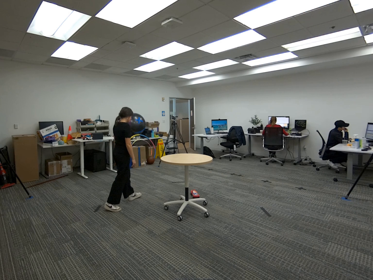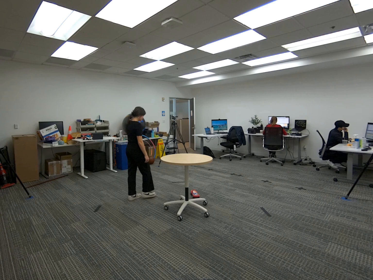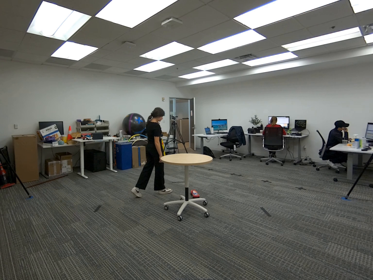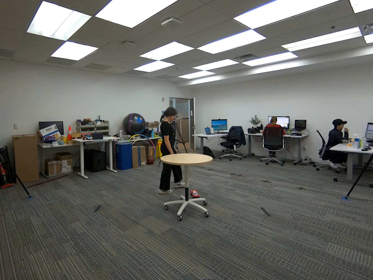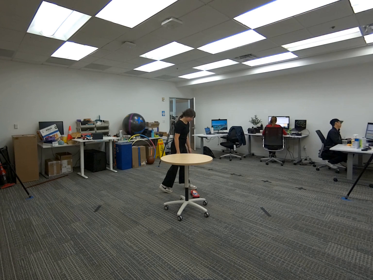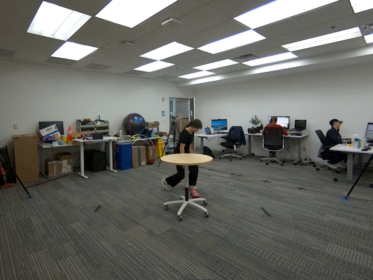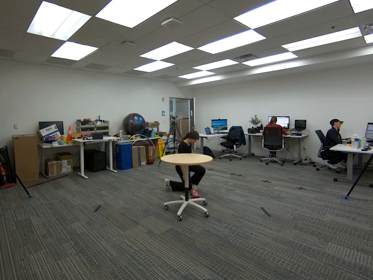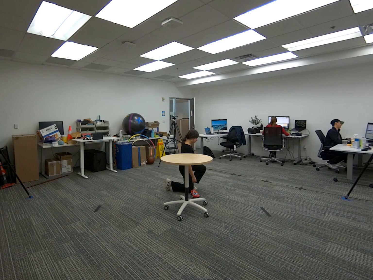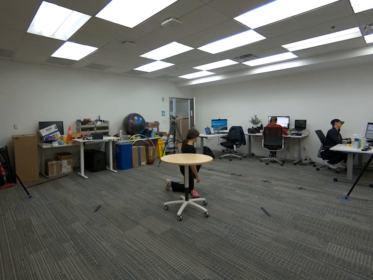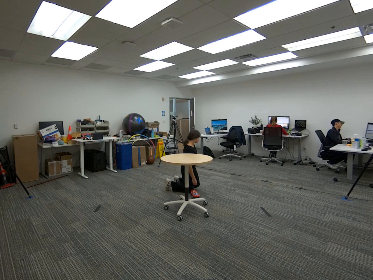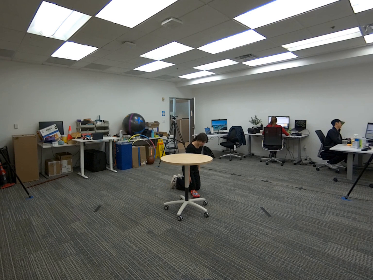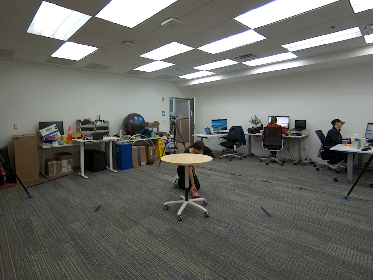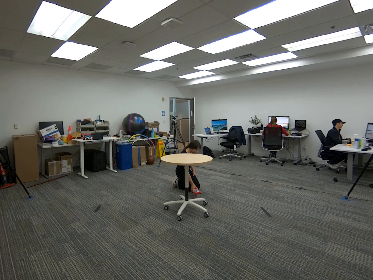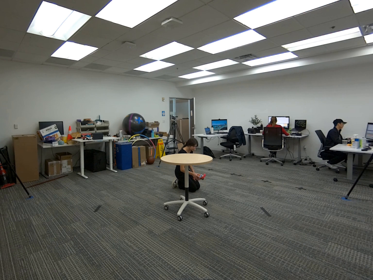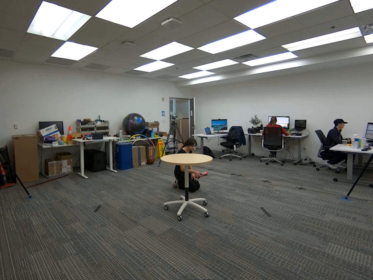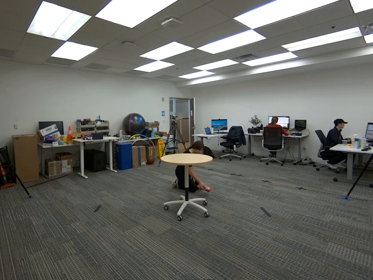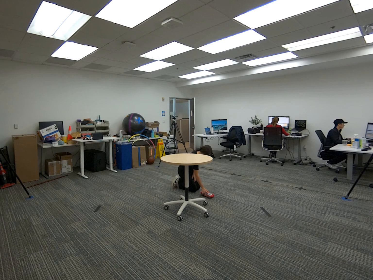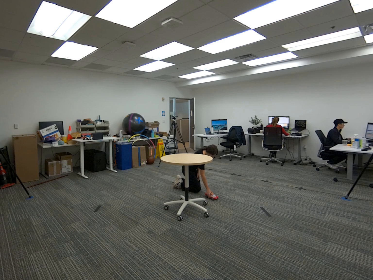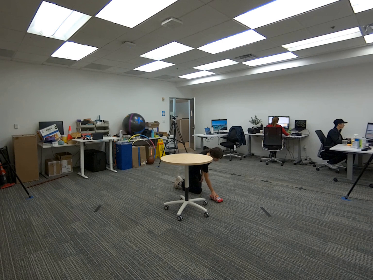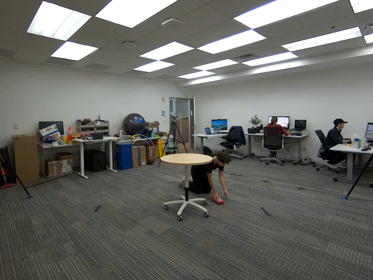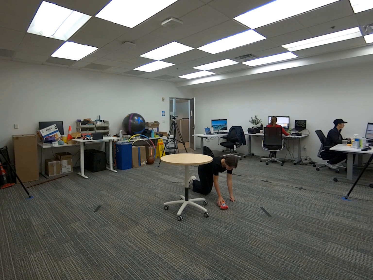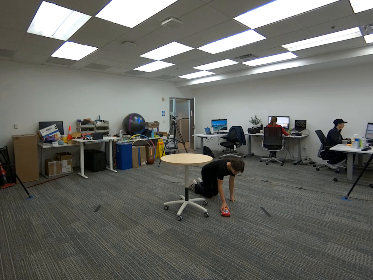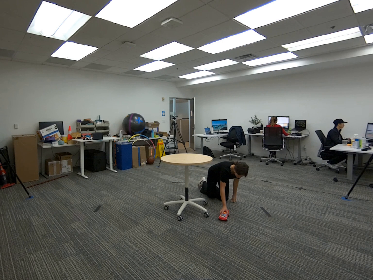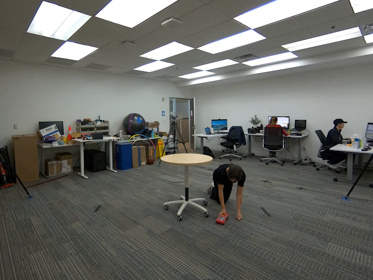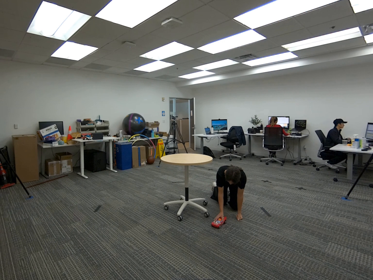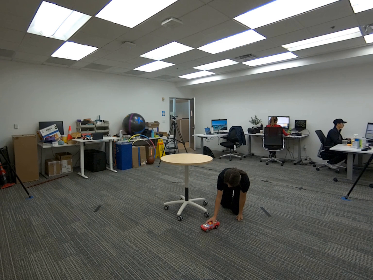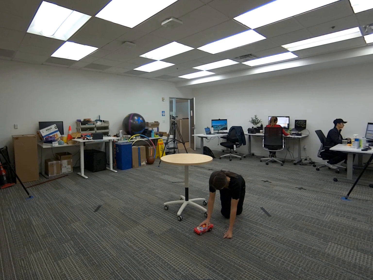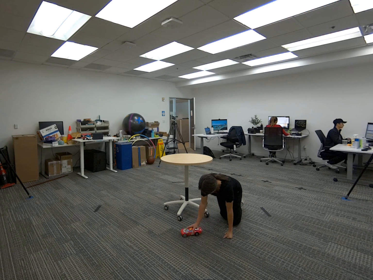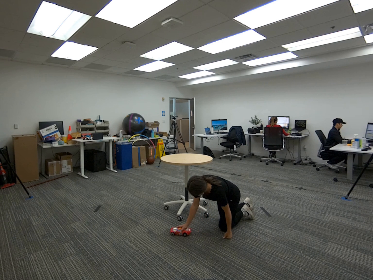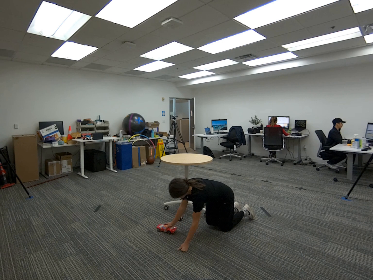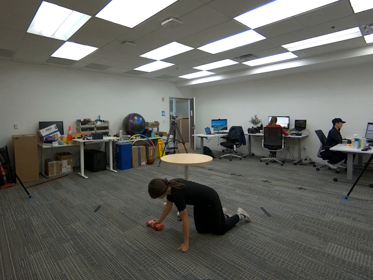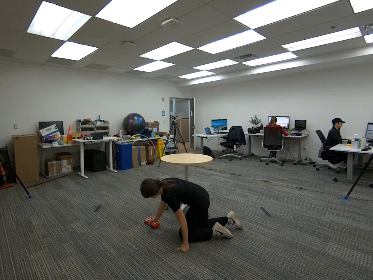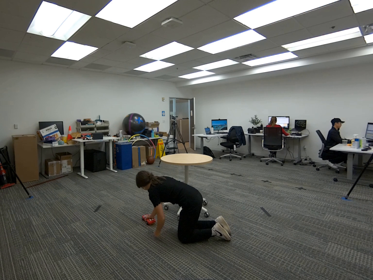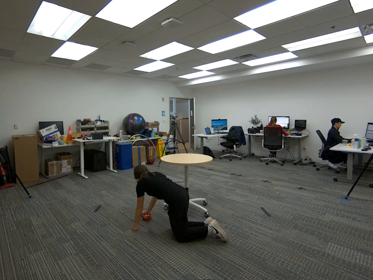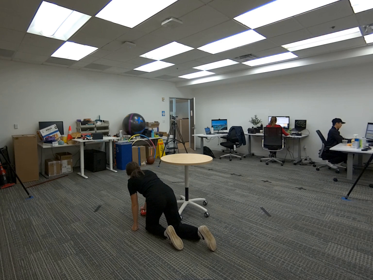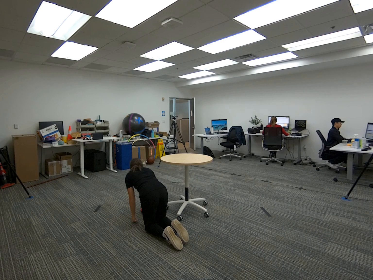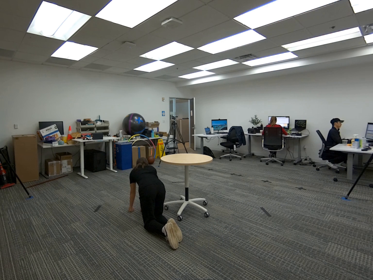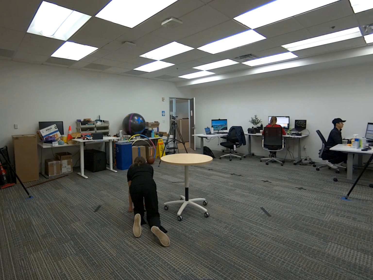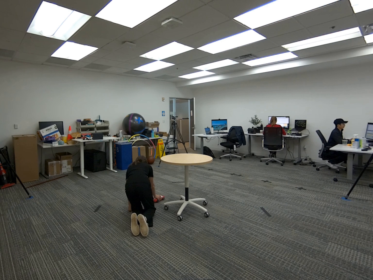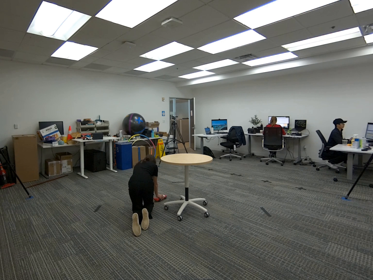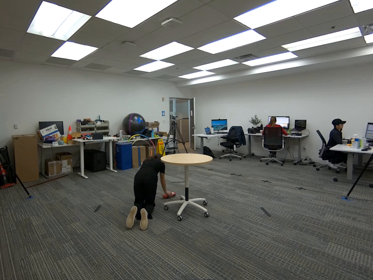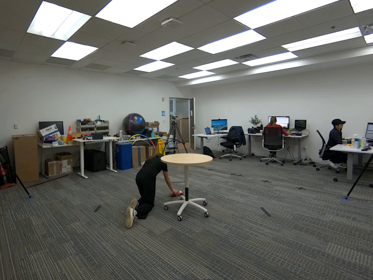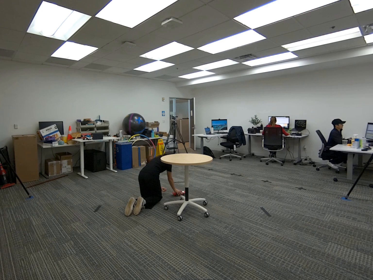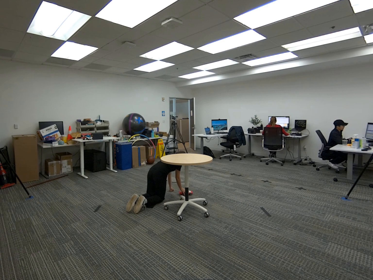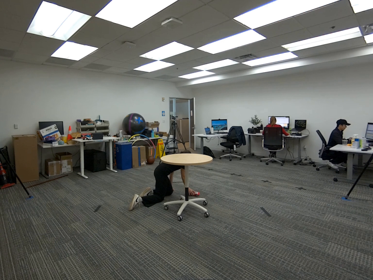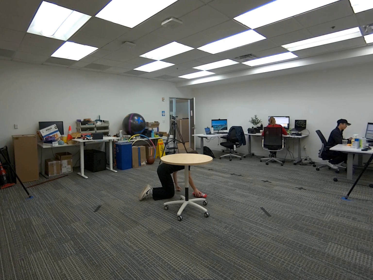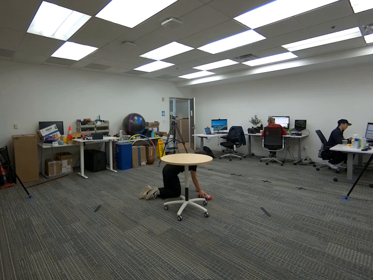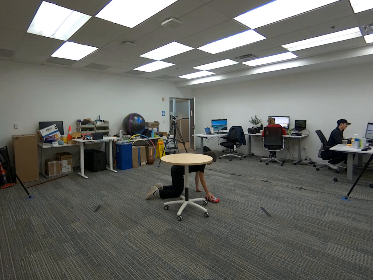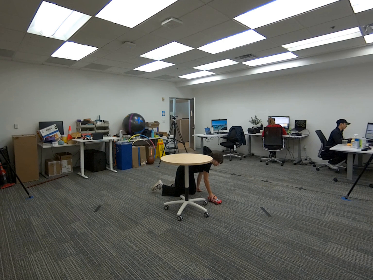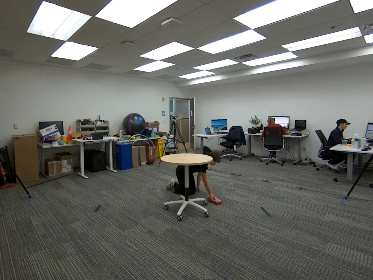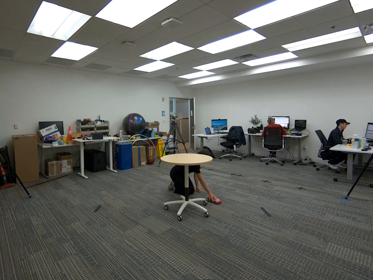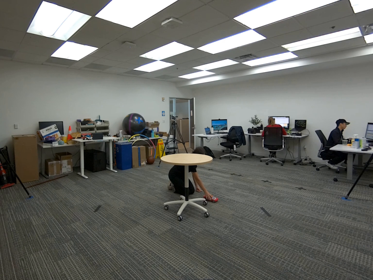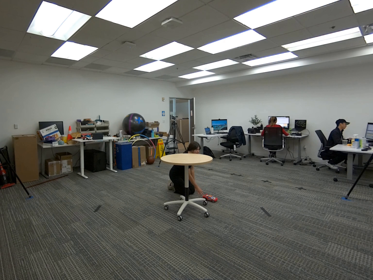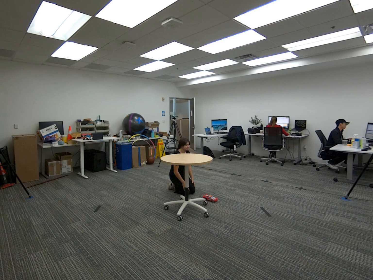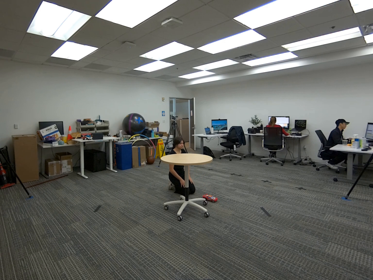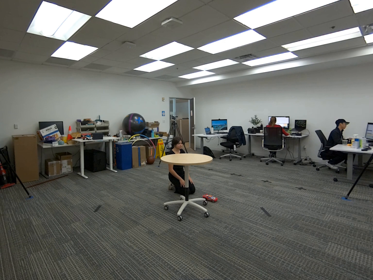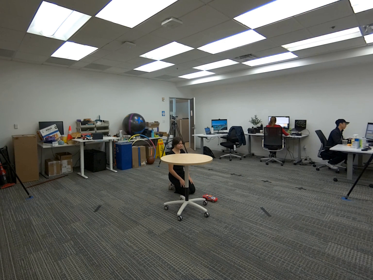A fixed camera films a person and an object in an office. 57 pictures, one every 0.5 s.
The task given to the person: Walk to the toy car on the ground and pick it up. Place it down and roll it around the table along the ground. Continue until finished.
